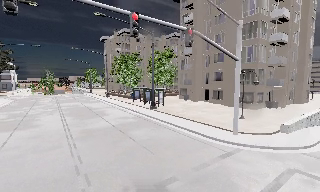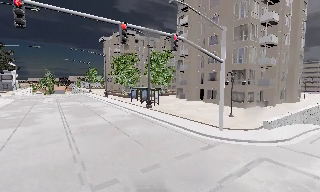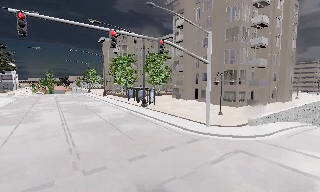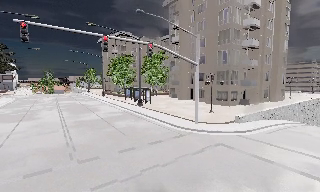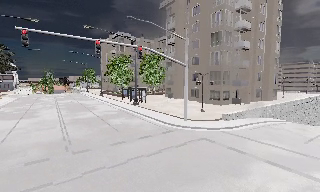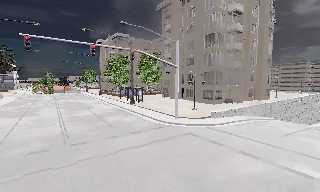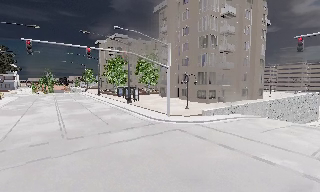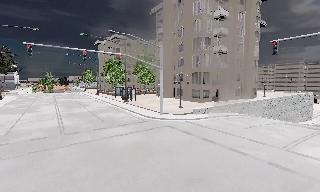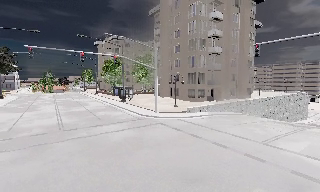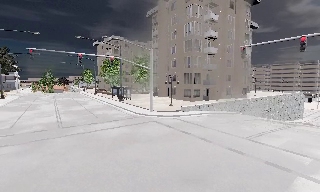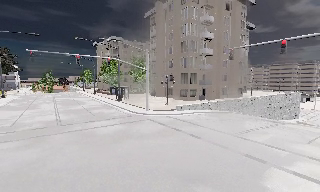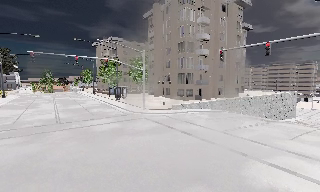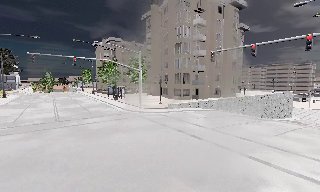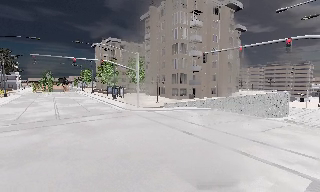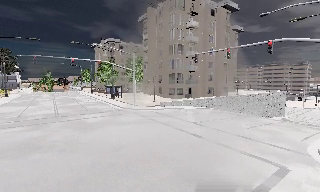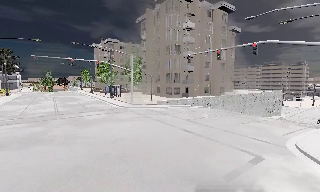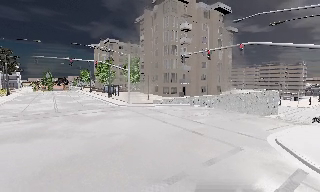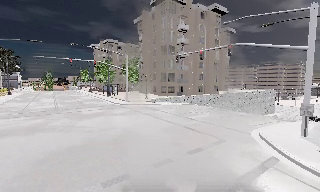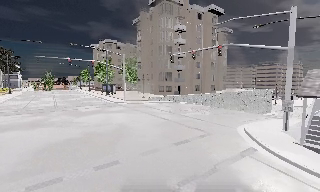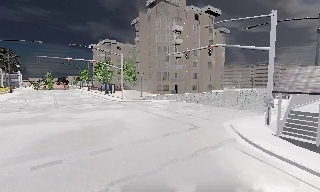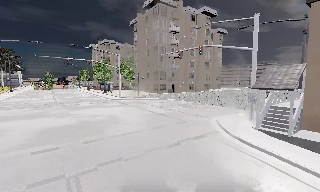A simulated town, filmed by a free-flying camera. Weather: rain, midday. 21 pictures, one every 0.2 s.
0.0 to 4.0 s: The camera travels backward and to its right, about 20 m, so what stands in front gets smaller.
The film runs forward here.
